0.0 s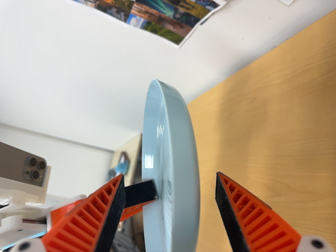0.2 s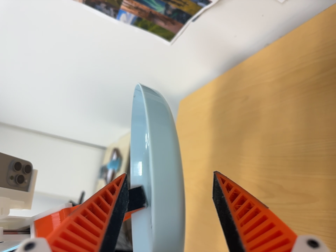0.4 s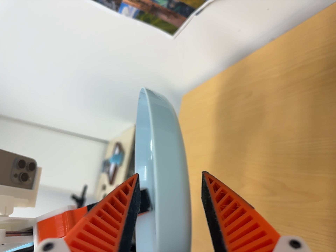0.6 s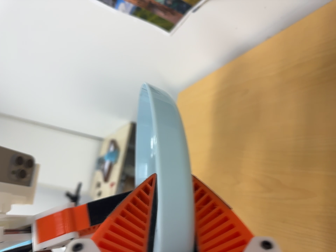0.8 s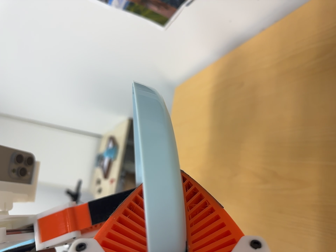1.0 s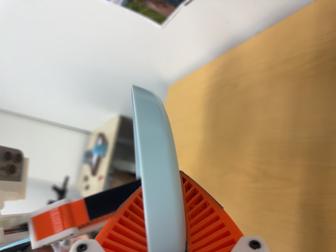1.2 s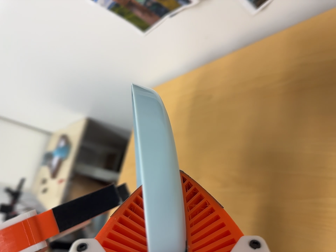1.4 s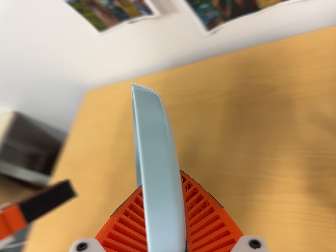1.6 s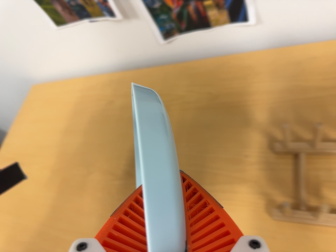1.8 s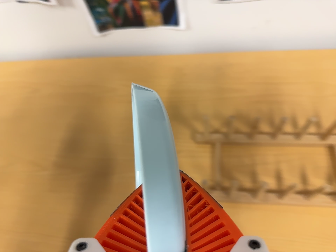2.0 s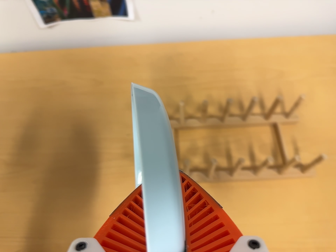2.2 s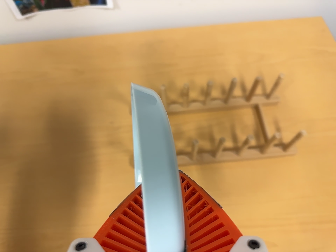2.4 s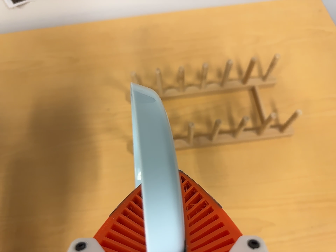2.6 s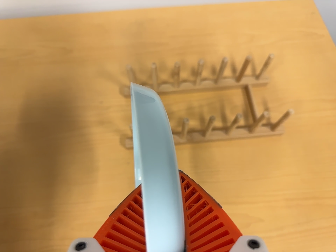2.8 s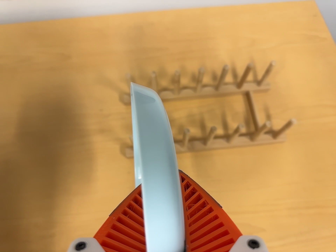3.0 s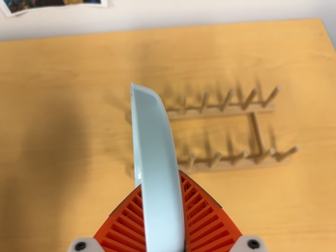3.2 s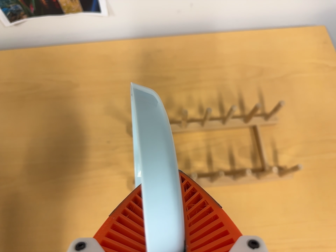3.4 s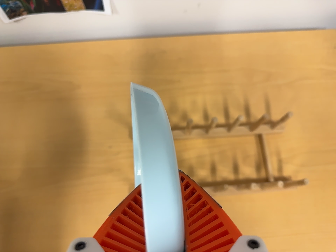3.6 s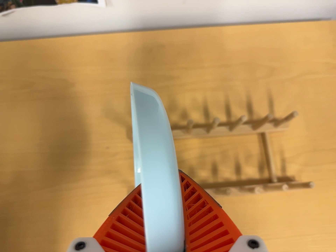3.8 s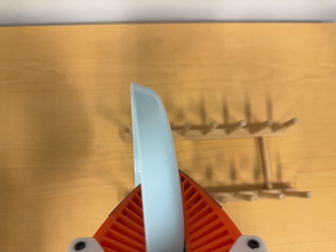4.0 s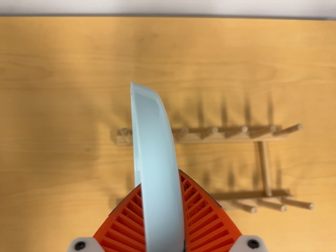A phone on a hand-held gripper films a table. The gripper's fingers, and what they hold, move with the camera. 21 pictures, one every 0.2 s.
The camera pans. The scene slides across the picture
to the left.
0.0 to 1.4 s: The scene slides to the left, as the camera pans about 30 degrees to its right. It travels to its left and backward, about 9 cm. It rolls about its line of sight by about 10 degrees, and the scene rotates clockwise.
1.4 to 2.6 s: The scene slides to the left, as the camera pans about 40 degrees to its right. It travels toward the bottom of its view and backward, about 12 cm, so close, fixed things drift upward.
2.6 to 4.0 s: The camera travels toward the top of its view and forward, about 20 cm. Its aim tips toward the bottom of its view by about 10 degrees.
The film runs forward here.
